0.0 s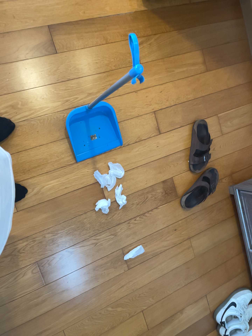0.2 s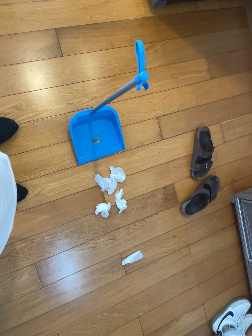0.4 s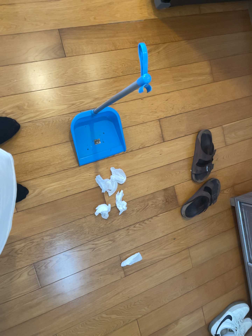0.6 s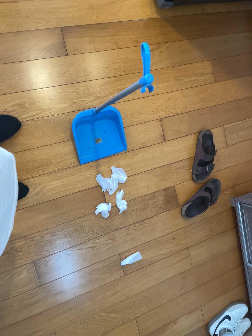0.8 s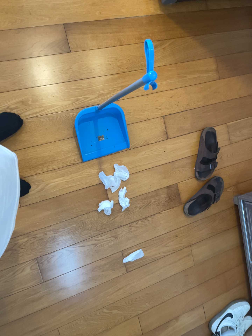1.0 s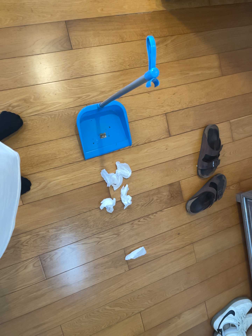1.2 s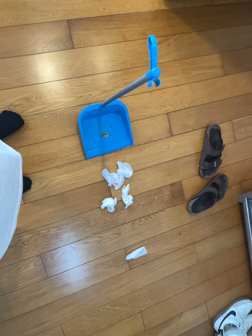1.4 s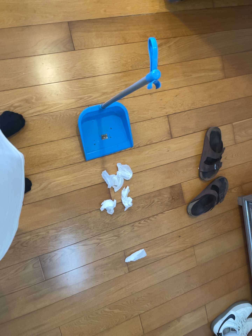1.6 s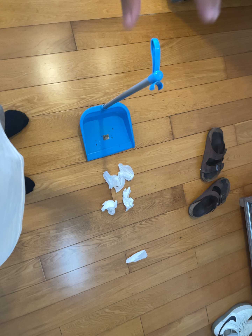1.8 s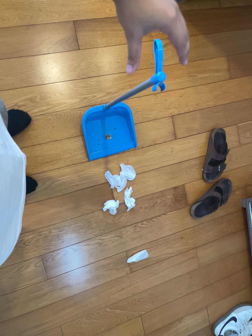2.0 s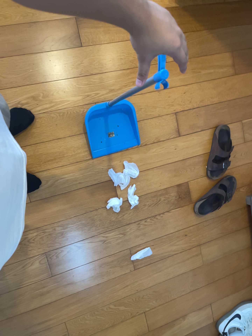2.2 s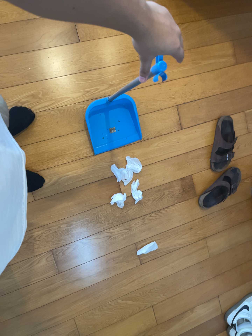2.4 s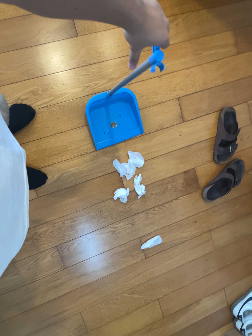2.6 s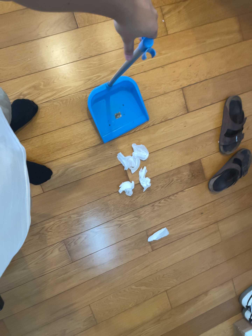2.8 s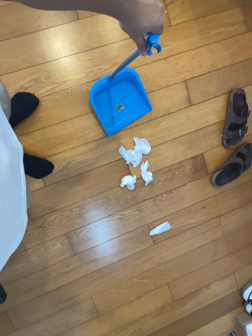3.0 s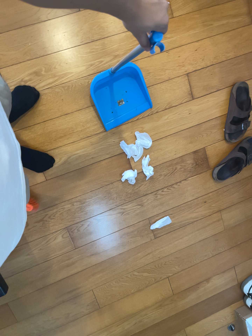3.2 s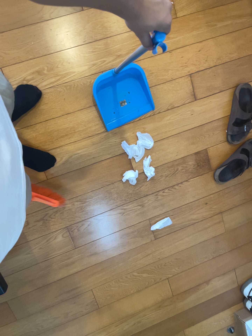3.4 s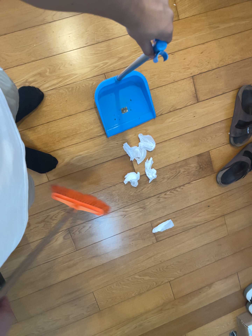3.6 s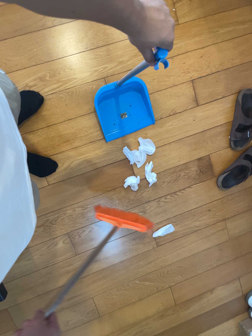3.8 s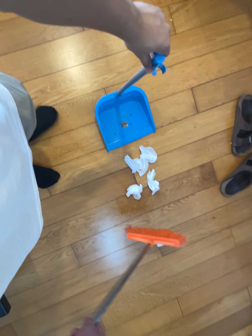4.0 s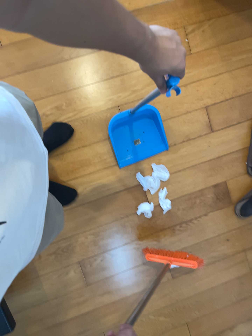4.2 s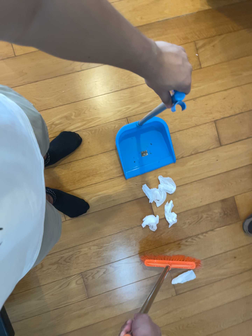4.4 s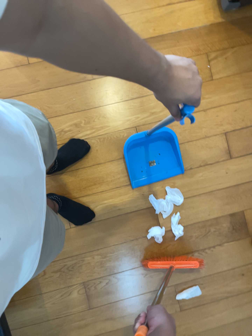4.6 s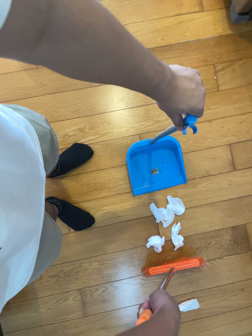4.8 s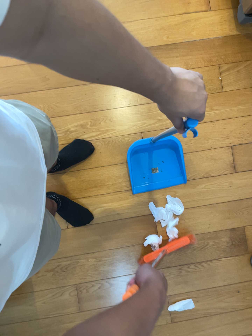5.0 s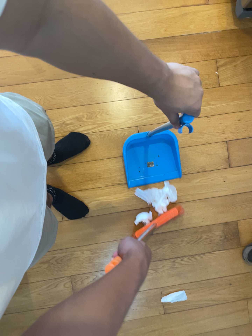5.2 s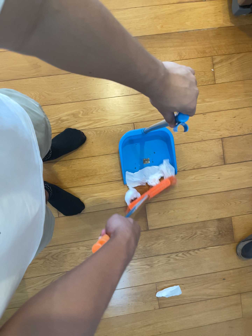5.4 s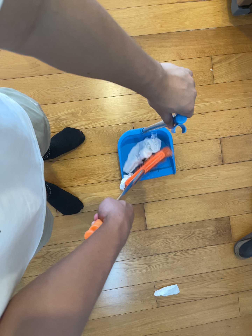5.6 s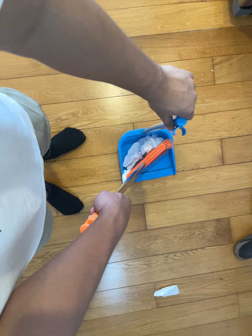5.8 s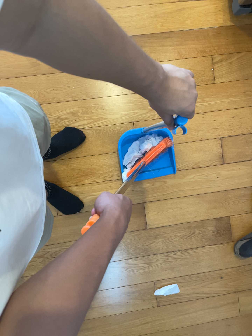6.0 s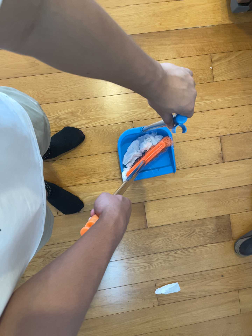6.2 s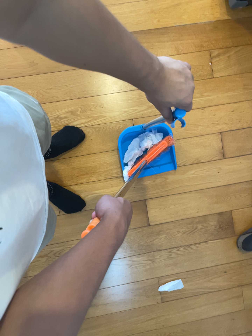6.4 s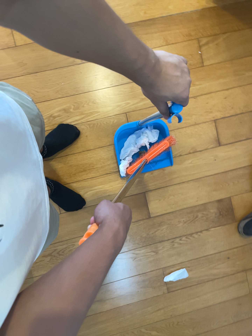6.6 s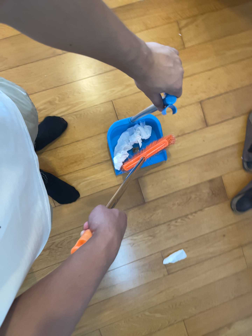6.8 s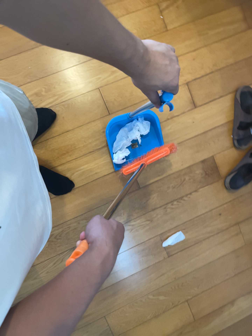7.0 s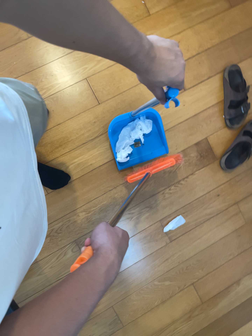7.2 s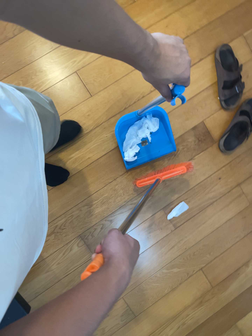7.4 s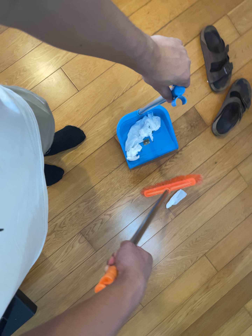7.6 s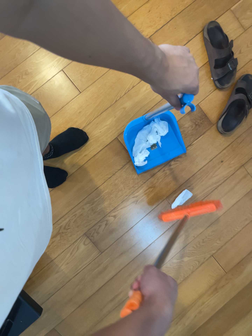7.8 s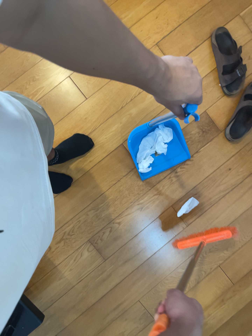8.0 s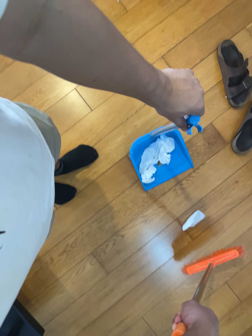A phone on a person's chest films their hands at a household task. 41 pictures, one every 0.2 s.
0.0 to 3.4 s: The camera travels forward, about 9 cm, so what stands in front looms larger.
3.4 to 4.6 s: The camera's aim tips toward the top of its view by about 15 degrees, and the scene shifts downward.
4.6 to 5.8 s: The camera shifts only a little, or ends up much as it began.
5.8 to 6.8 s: The camera travels toward the bottom of its view, about 10 cm, so close, fixed things drift upward. It rolls about its line of sight by about 15 degrees, and the scene rotates counterclockwise.
6.8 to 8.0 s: The camera travels to its right and toward the bottom of its view, about 16 cm. It rolls about its line of sight by about 15 degrees, and the scene rotates counterclockwise.
The film runs forward here.
